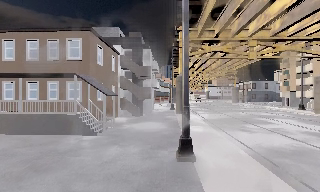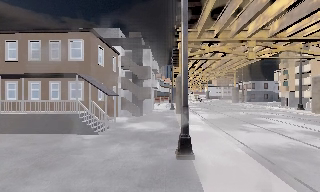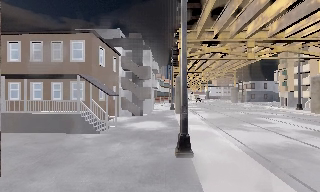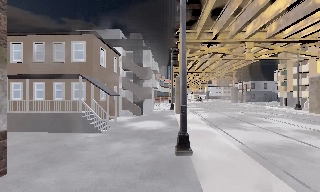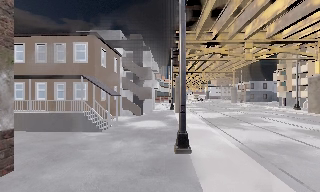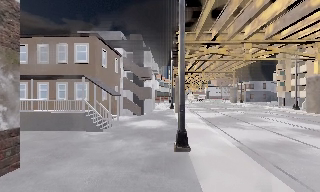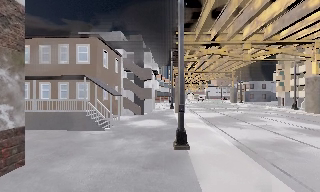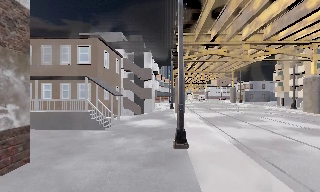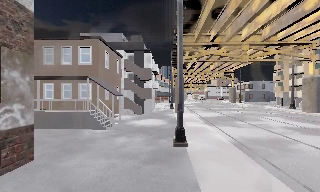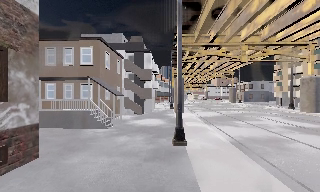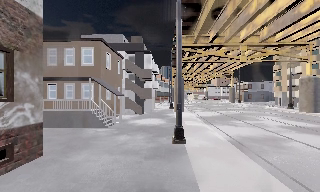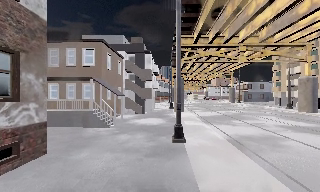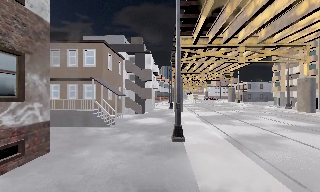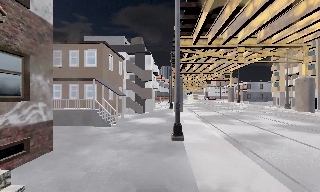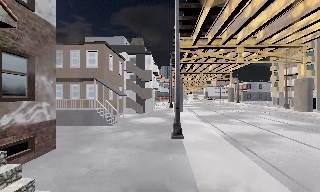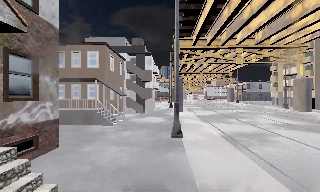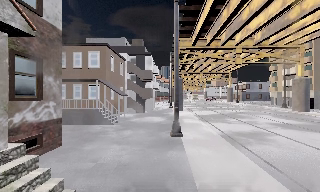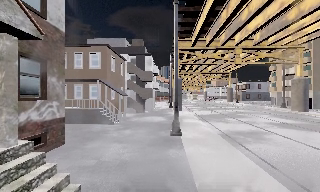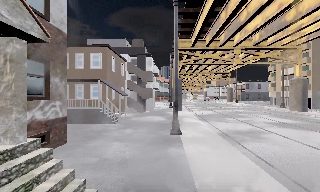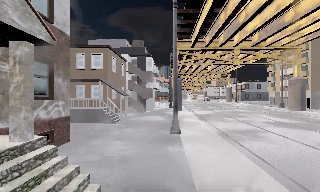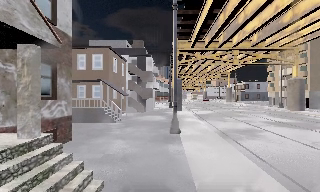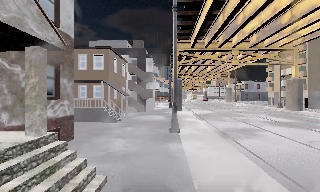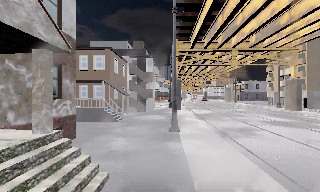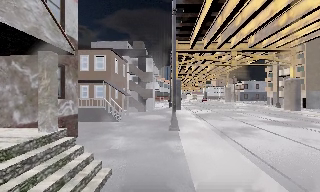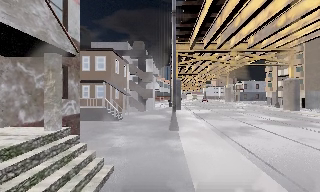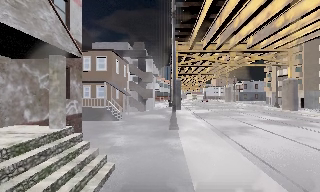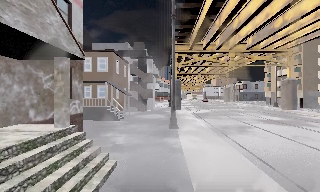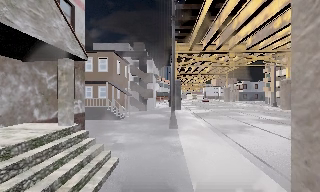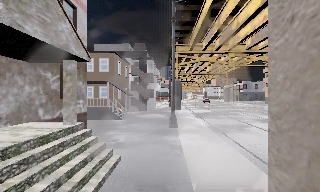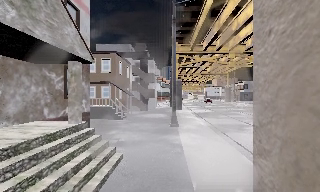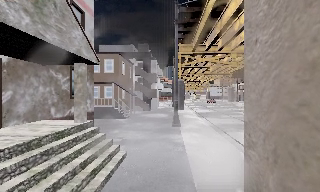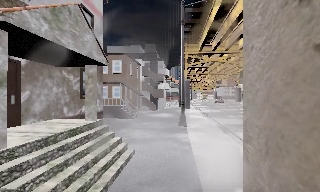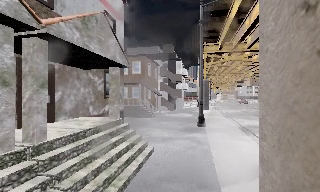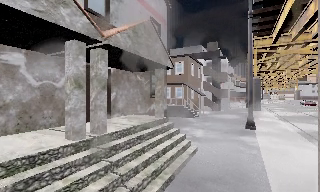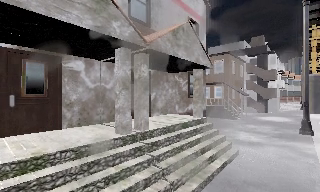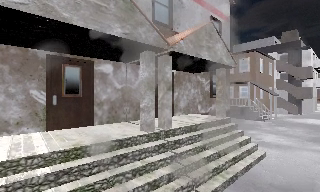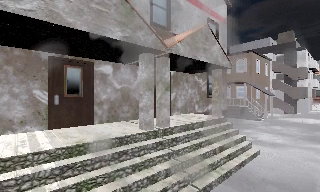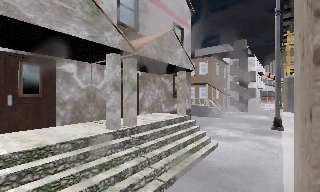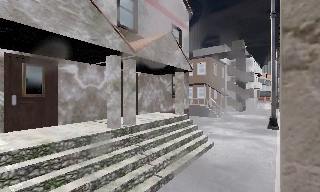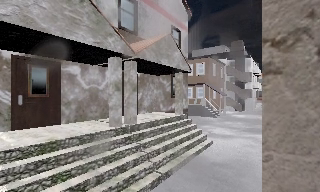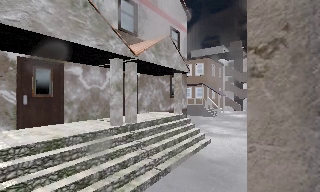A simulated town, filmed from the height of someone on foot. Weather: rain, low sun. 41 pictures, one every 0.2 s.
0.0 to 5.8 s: The camera travels backward, about 6 m, so what stands in front gets smaller.
5.8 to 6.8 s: The scene slides to the right, as the camera pans about 40 degrees to its left. It travels backward, about 1 m.
6.8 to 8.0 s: The camera travels backward, about 1.5 m, so what stands in front gets smaller.
The film runs backward here.
